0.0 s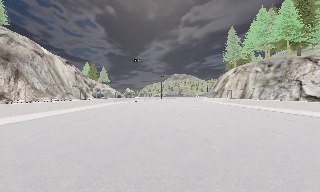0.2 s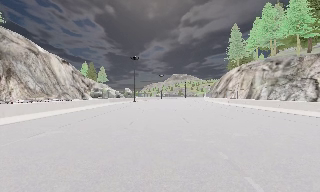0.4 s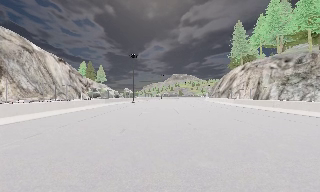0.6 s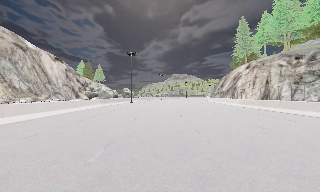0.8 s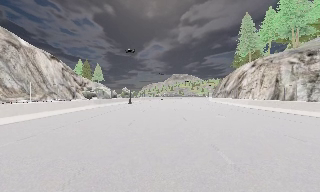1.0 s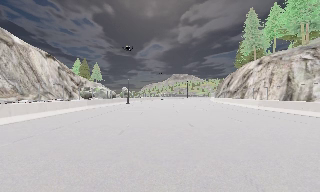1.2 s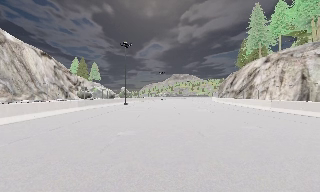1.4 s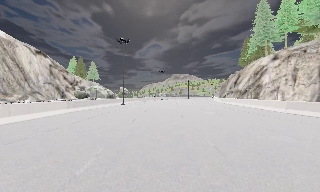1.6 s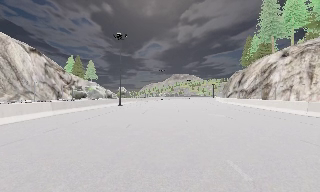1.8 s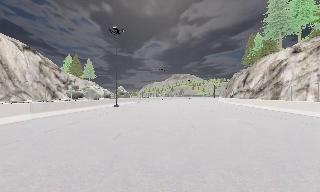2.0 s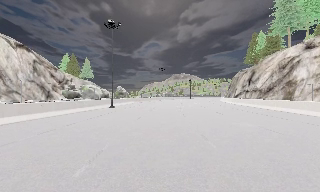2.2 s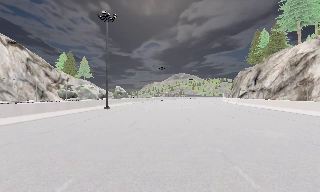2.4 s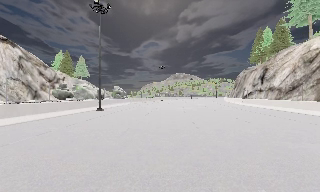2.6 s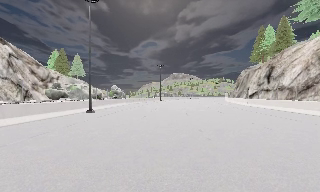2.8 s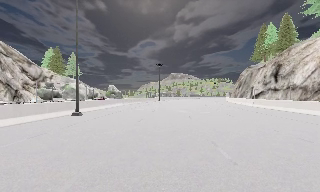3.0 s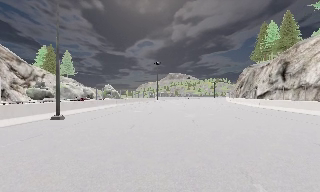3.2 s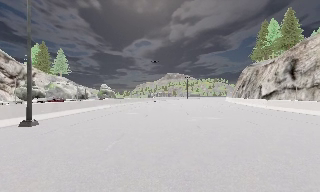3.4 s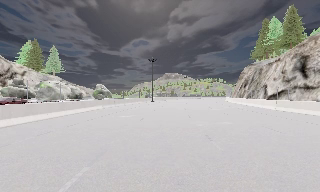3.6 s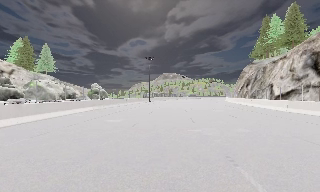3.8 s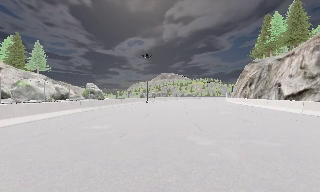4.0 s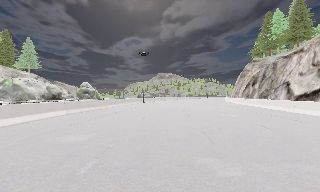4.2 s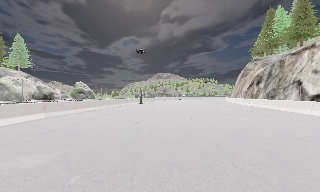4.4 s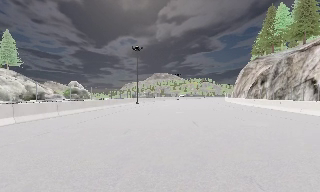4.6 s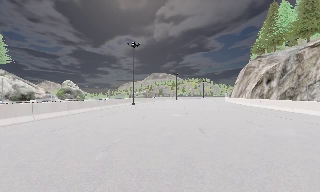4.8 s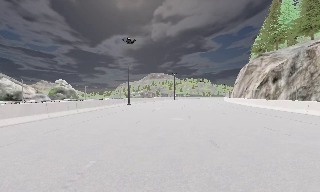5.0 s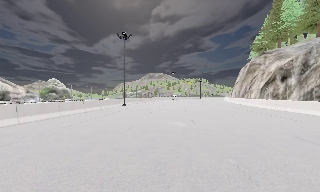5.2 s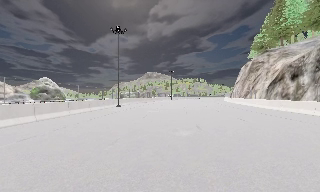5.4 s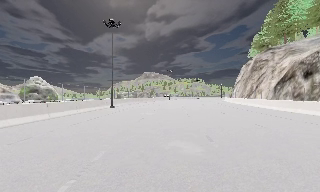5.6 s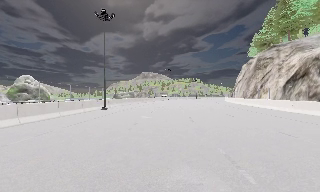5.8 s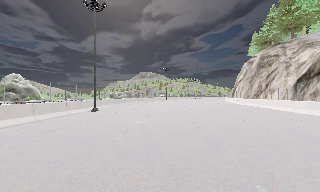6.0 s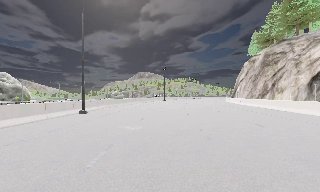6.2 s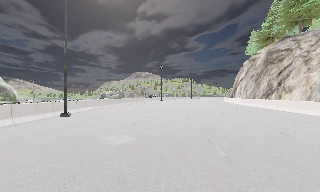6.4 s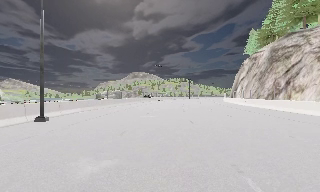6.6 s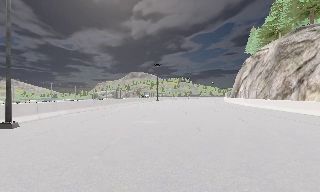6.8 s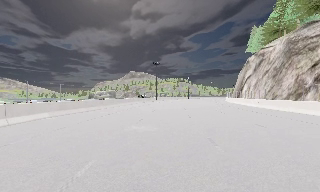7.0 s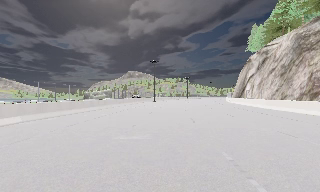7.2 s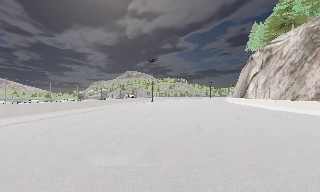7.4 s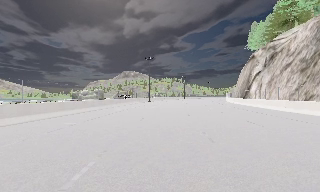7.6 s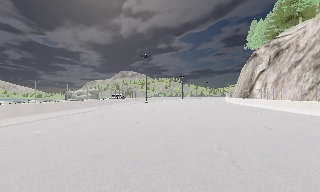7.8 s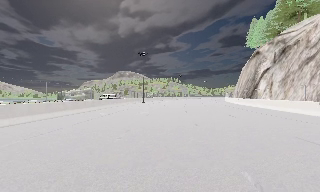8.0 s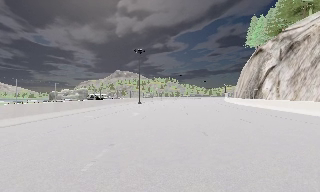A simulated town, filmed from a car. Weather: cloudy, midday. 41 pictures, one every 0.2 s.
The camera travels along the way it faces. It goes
forward.
0.0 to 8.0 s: The scene slides to the left, as the camera pans about 20 degrees to its right. It travels forward, about 85 m, so what stands in front looms larger.
The film runs forward here.
